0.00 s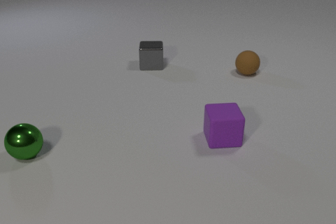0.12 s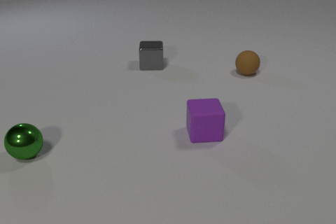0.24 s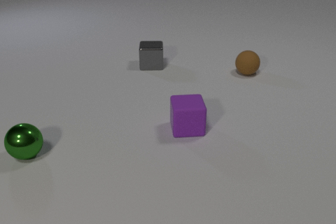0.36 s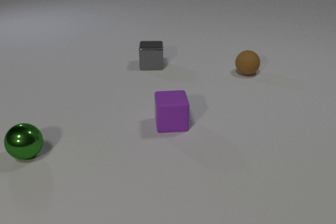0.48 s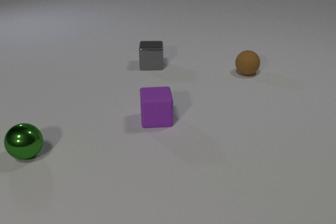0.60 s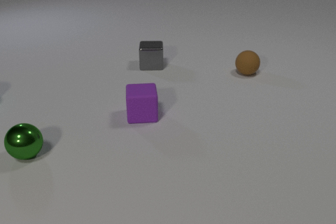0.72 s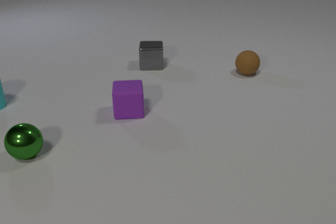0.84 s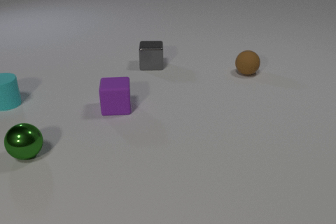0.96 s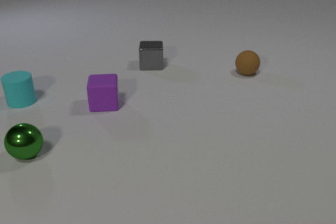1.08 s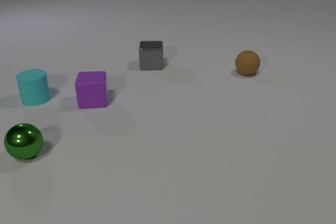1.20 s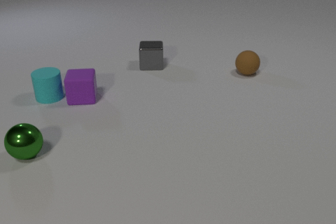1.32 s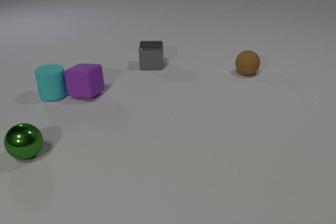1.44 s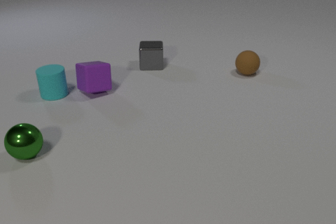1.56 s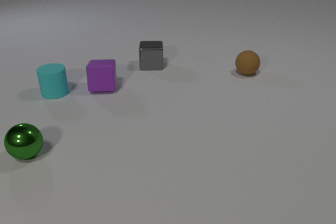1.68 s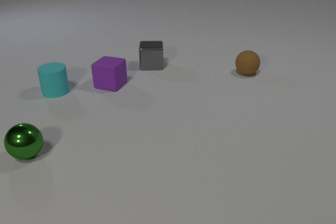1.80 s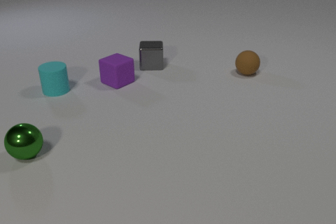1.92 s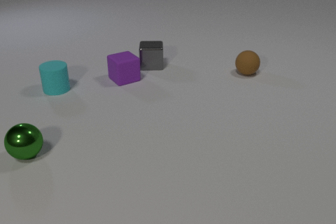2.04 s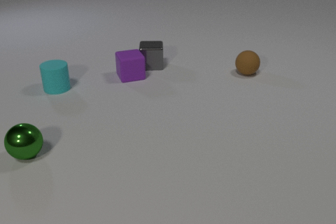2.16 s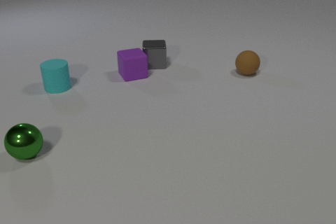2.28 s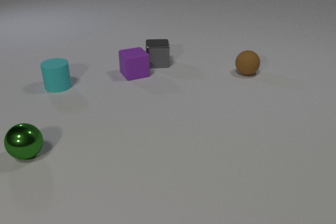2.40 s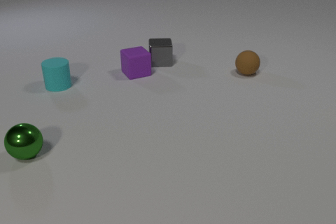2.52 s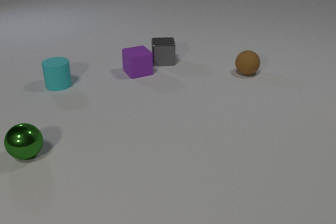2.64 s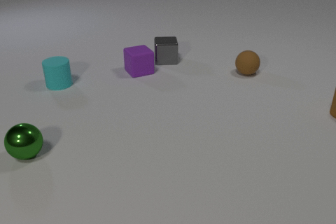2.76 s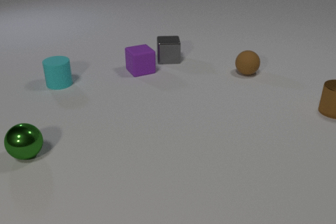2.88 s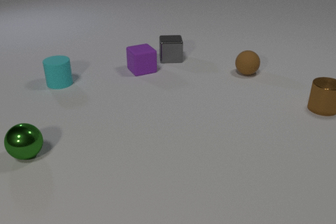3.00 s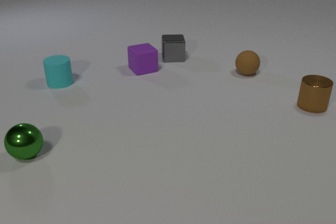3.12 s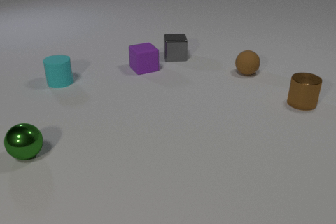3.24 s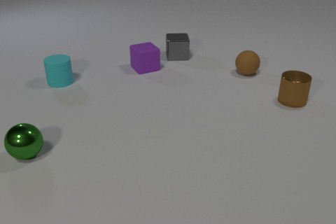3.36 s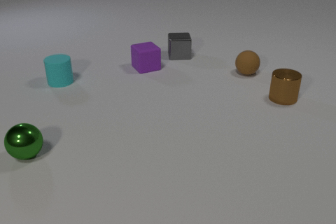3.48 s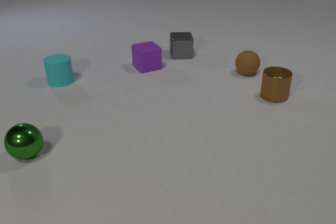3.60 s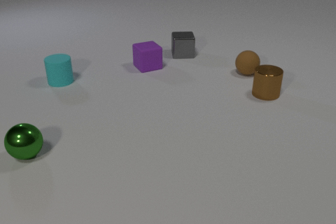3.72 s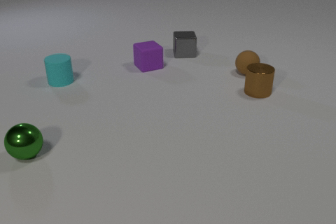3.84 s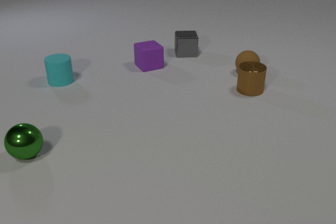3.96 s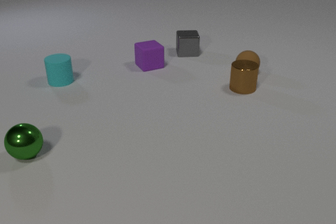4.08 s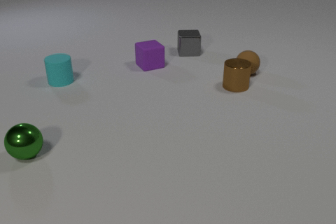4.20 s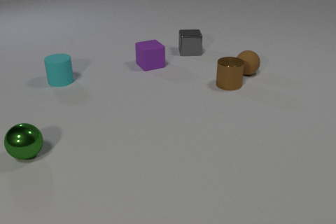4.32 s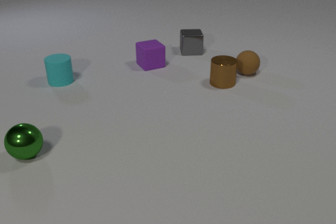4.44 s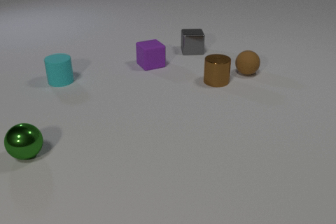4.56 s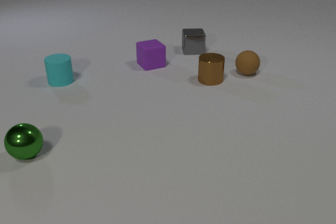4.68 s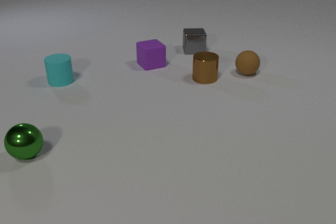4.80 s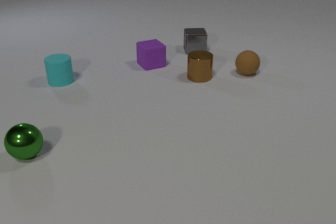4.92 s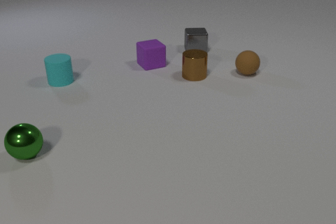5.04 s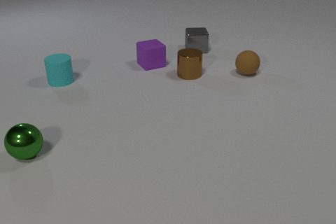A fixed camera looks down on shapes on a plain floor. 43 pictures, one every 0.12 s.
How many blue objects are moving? 0.
How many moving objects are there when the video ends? 2.
How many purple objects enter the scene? 0.
0.00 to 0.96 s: The cyan rubber cylinder comes in at the left edge, slides to the right. The purple rubber cube slides to the left and away from the camera.
0.96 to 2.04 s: The cyan rubber cylinder slides to the right and away from the camera. The purple rubber cube slides away from the camera and to the right, spins clockwise seen from above by about 165 degrees, its near face sliding to the left. The cyan rubber cylinder and the purple rubber cube collide. The purple rubber cube and the gray metal cube collide.
2.04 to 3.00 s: The cyan rubber cylinder slides away from the camera. The purple rubber cube slides away from the camera and to the right. The gray metal cube slides to the right and away from the camera. The brown metal cylinder comes in at the right edge, slides to the left.
3.00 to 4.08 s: The purple rubber cube slides away from the camera and to the right. The gray metal cube slides away from the camera and to the right. The brown metal cylinder slides to the left.
4.08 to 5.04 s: The gray metal cube slides away from the camera and to the right. The brown metal cylinder slides to the left and away from the camera.
